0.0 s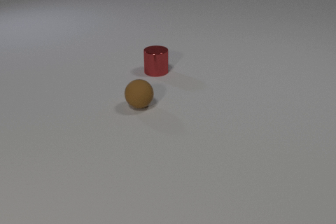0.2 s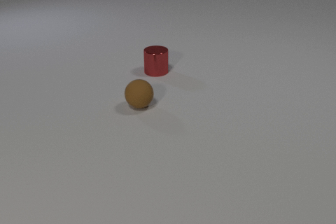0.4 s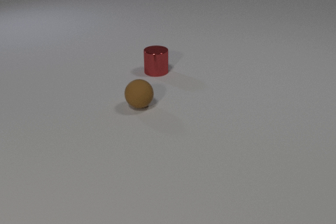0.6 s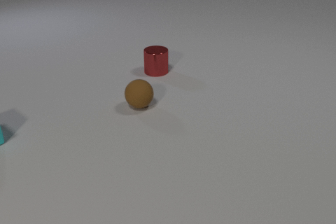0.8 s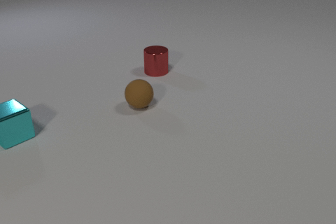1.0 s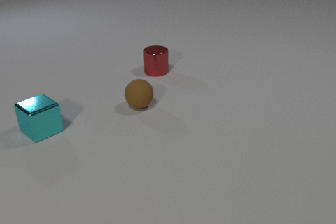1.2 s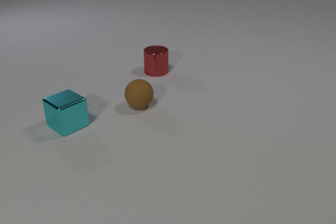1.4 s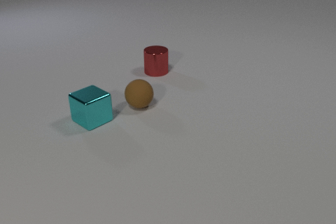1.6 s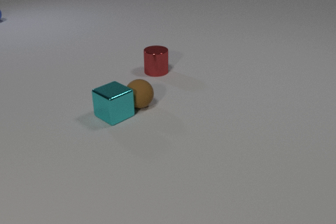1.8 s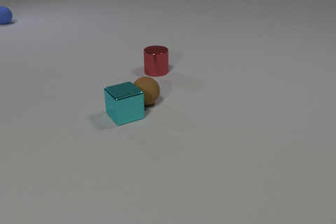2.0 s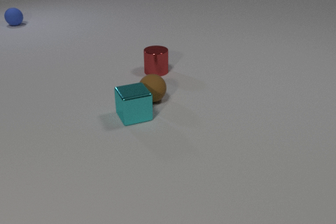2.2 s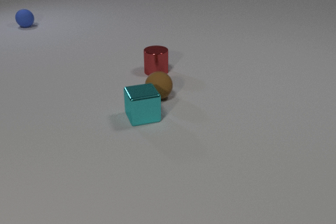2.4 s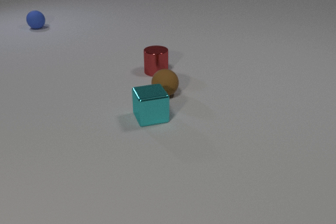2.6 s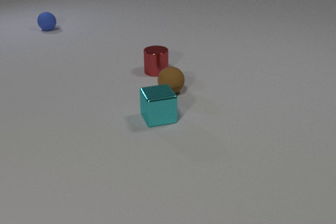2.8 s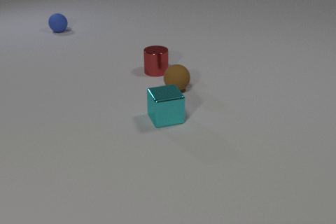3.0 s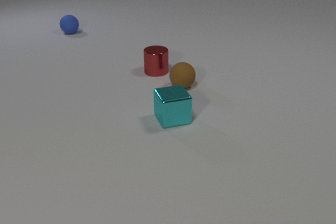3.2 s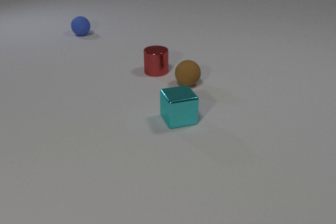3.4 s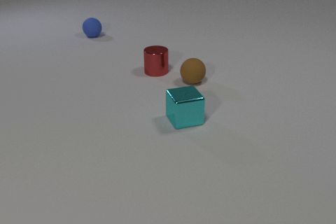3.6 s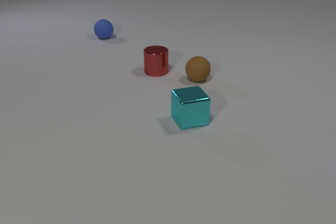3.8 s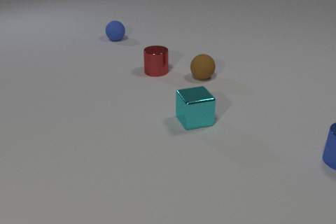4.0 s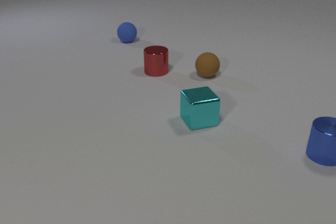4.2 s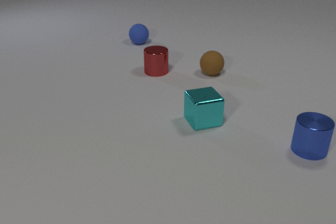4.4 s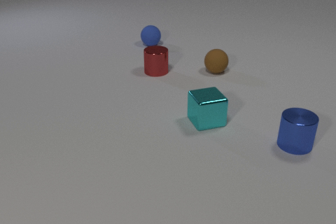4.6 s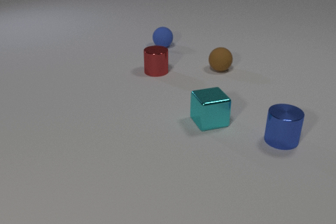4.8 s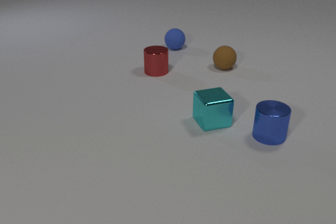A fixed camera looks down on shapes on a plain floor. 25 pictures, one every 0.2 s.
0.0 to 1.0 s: The cyan metal cube comes in at the left edge, slides to the right.
1.0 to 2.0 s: The cyan metal cube slides to the right, spins so that its near face slides to the left, clockwise seen from above. The brown rubber sphere rolls to the right and away from the camera. The blue rubber sphere comes in at the left edge, rolls toward the camera and to the right. The cyan metal cube and the brown rubber sphere collide.
2.0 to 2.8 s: The cyan metal cube slides to the right. The brown rubber sphere rolls to the right and away from the camera. The blue rubber sphere rolls to the right and toward the camera.
2.8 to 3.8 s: The cyan metal cube slides to the right. The brown rubber sphere rolls away from the camera and to the right. The blue metal cylinder comes in at the right edge, slides to the left. The blue rubber sphere rolls to the right and toward the camera.
3.8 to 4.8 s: The cyan metal cube slides to the right. The brown rubber sphere rolls away from the camera and to the right. The blue metal cylinder slides to the left. The blue rubber sphere rolls to the right and toward the camera.
What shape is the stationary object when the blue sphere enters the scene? cylinder.
Are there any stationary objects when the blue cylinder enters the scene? yes.
How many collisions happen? 1.
